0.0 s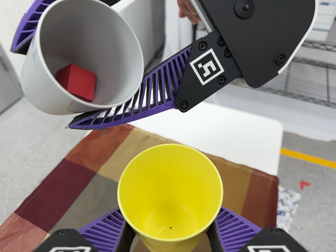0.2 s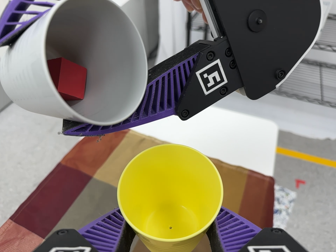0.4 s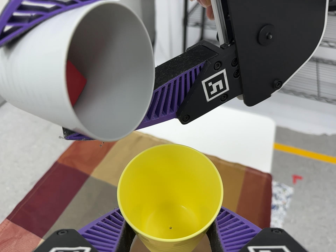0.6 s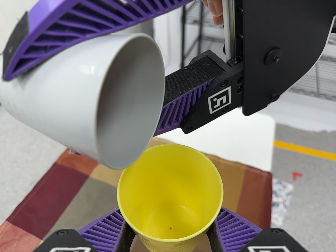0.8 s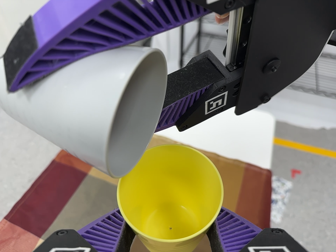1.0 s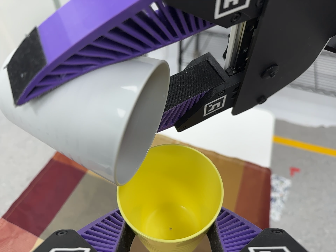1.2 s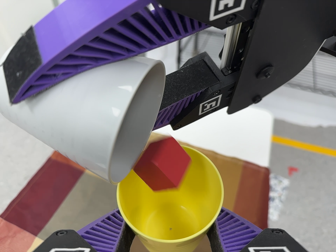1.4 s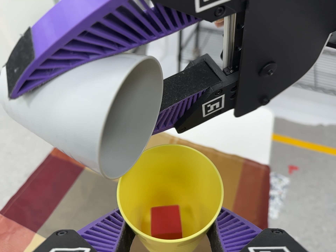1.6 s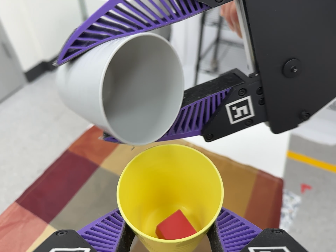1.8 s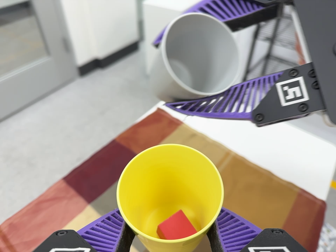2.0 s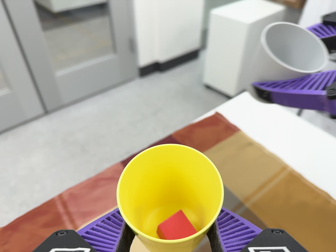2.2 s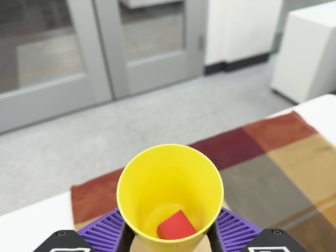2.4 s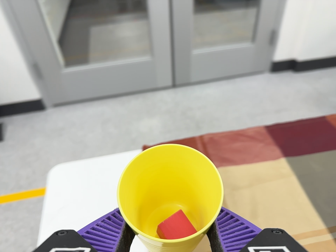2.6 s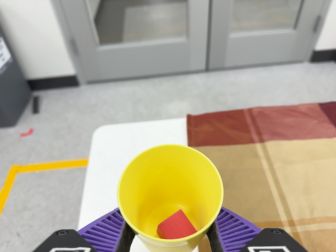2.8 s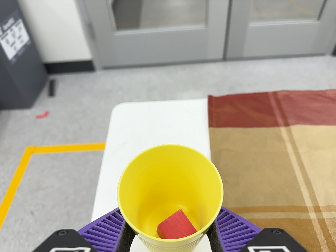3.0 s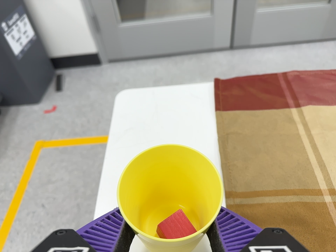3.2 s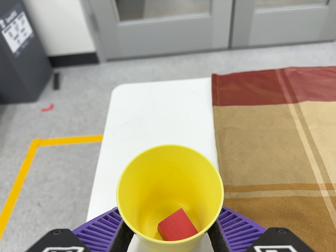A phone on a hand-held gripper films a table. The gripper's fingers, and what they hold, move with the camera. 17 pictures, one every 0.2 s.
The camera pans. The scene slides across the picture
to the right.
The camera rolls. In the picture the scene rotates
clockwise.
0.0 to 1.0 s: The camera shifts only a little, or ends up much as it began.
1.0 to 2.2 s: The camera swings to its left by about 35 degrees, and the scene slides to the right. It travels to its left and toward the bottom of its view, about 12 cm, so close, fixed things drift to the right. It rolls about its line of sight by about 30 degrees, and the scene rotates clockwise.
2.2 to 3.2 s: The scene slides to the right, as the camera pans about 20 degrees to its left. It travels toward the bottom of its view, to its left and forward, about 16 cm, so close, fixed things drift upward. It rolls about its line of sight by about 15 degrees, and the scene rotates clockwise.
The film runs forward here.
